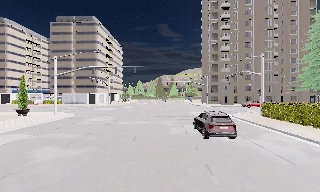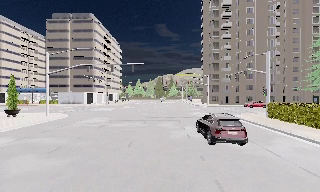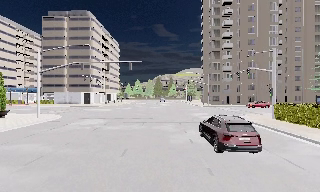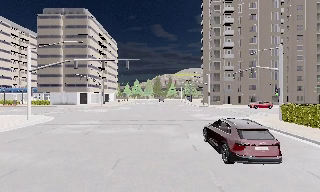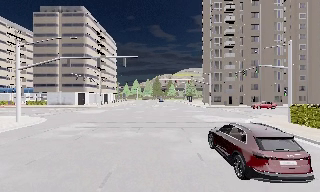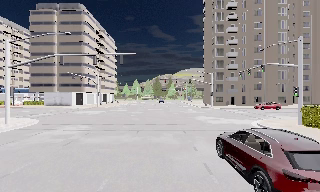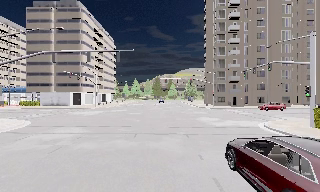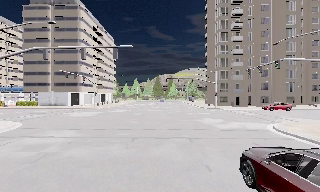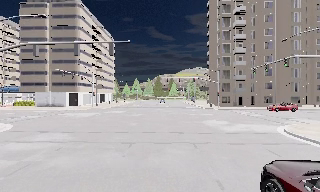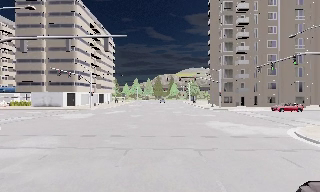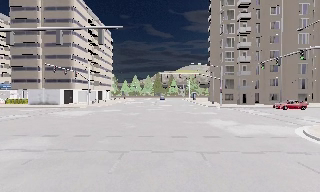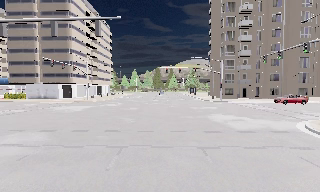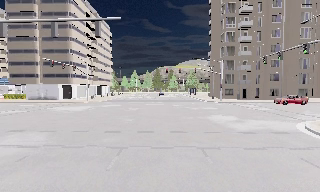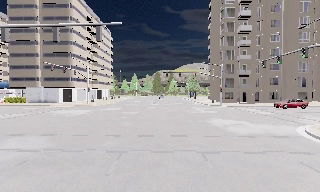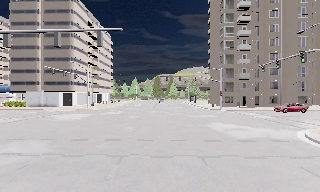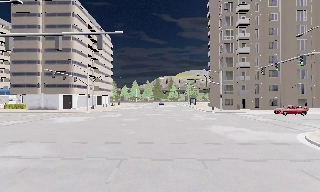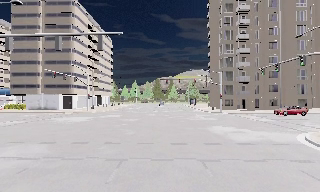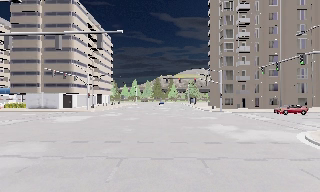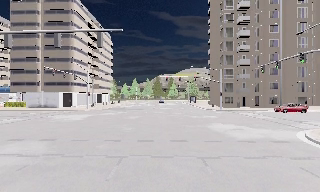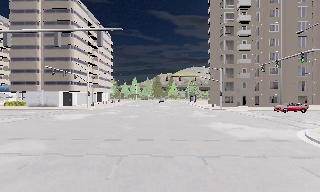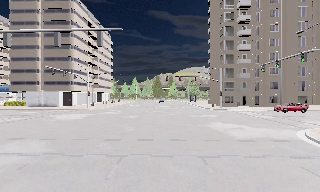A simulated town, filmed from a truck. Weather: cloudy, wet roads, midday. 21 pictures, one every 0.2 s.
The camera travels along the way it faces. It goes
forward.
0.0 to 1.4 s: The camera travels forward, about 8 m, so what stands in front looms larger.
1.4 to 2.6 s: The camera travels forward, about 3 m, so what stands in front looms larger. It loses speed.
2.6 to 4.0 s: The camera shifts only a little, or ends up much as it began.
The film runs forward here.
